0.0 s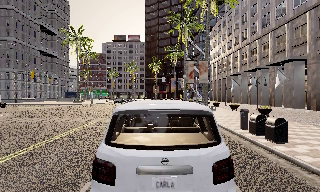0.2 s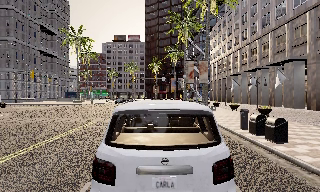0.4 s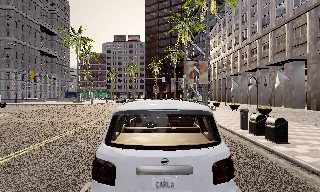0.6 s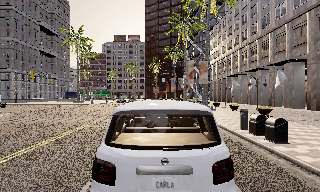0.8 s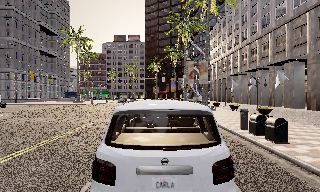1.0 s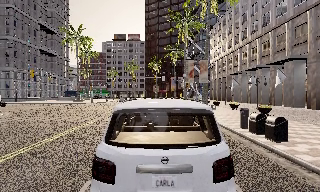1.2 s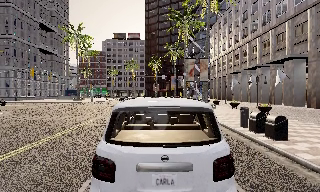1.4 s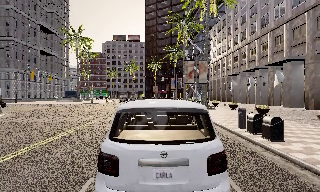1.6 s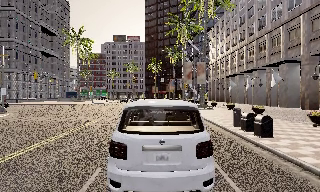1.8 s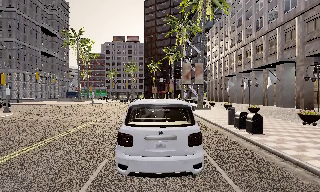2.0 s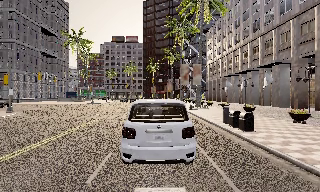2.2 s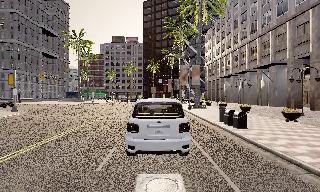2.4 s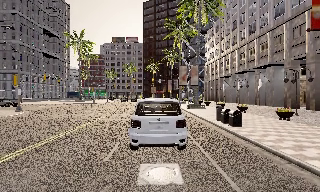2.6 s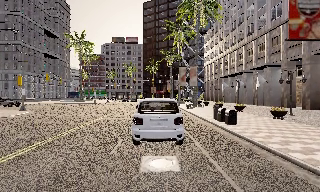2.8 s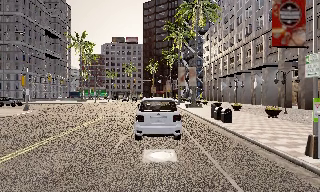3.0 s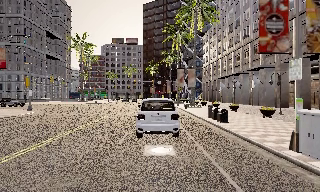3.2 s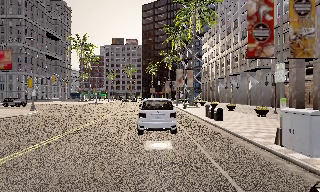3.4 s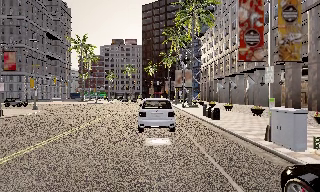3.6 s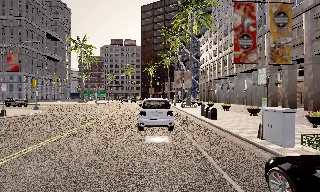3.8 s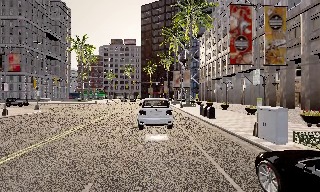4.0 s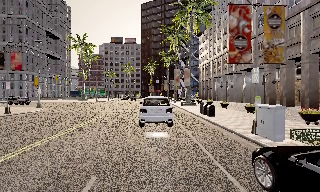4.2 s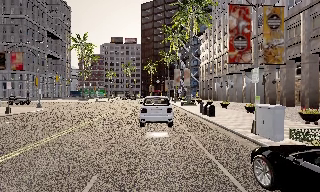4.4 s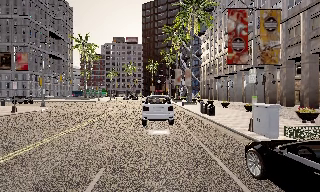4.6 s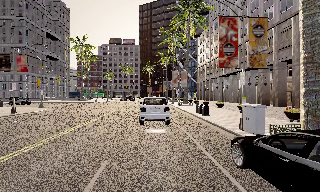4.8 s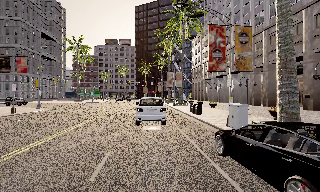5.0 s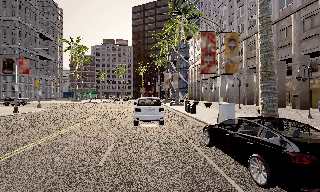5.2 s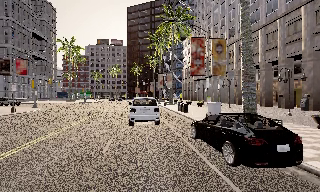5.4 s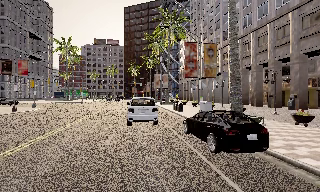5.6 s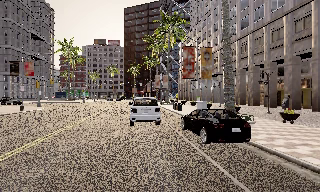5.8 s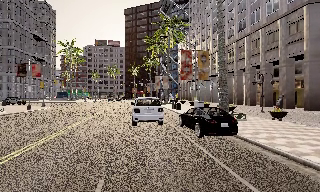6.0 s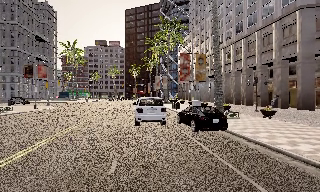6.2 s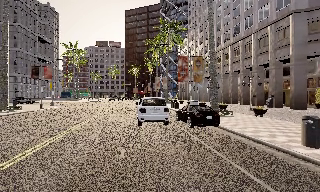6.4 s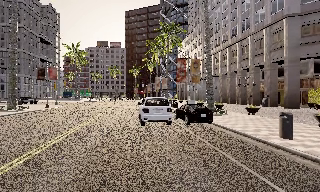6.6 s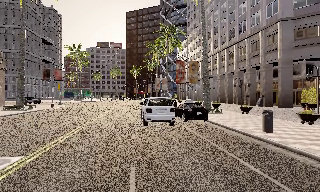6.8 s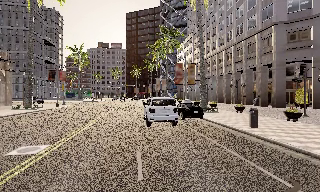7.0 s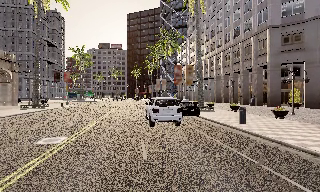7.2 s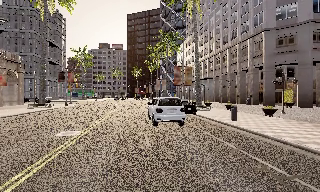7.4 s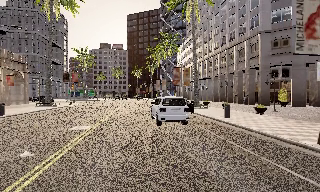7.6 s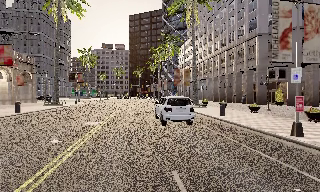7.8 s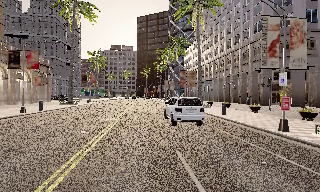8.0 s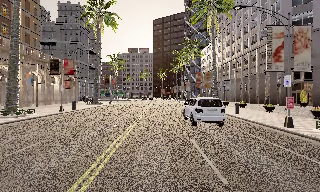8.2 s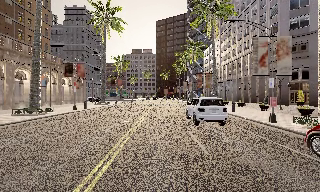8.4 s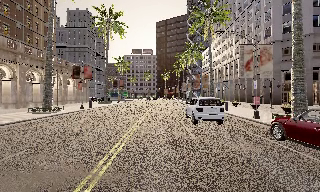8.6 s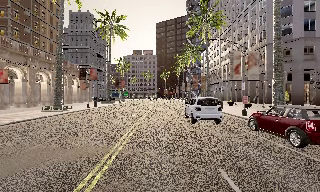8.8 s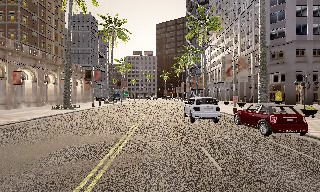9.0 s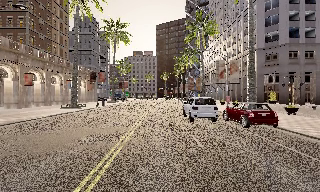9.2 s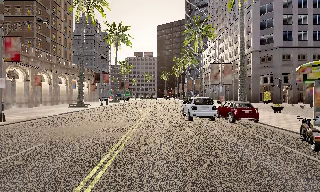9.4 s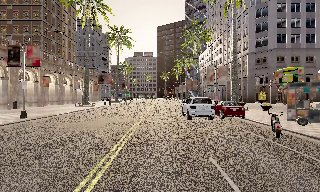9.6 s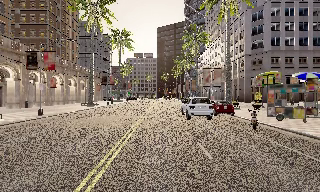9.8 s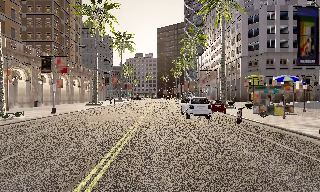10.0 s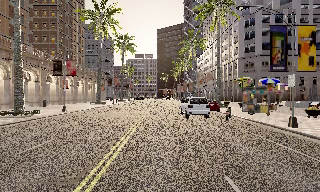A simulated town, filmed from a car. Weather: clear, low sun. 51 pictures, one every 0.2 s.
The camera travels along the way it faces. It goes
backward.
0.0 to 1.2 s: The camera keeps its place and its aim.
1.2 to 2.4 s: The camera travels backward, about 3.5 m, so what stands in front gets smaller.
2.4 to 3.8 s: The camera travels backward, about 4 m, so what stands in front gets smaller. It loses speed.
3.8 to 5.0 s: The camera travels backward, about 3 m, so what stands in front gets smaller. It gains speed.
5.0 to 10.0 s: The camera travels backward, about 40 m, so what stands in front gets smaller. It gains speed.
The film runs backward here.
